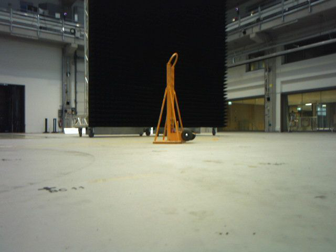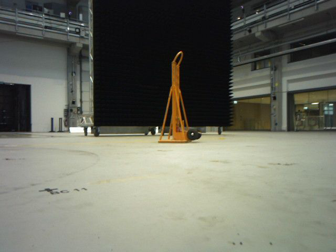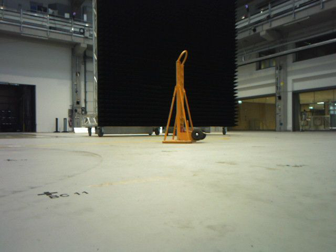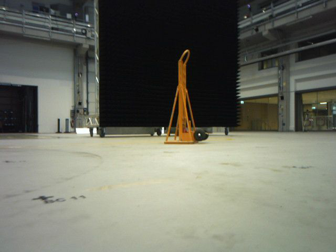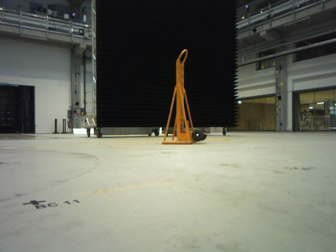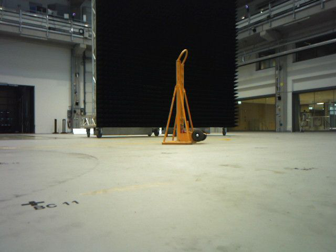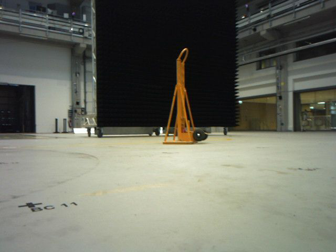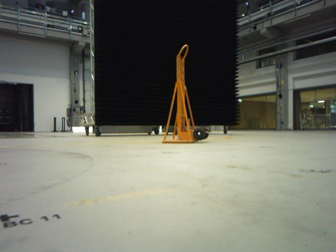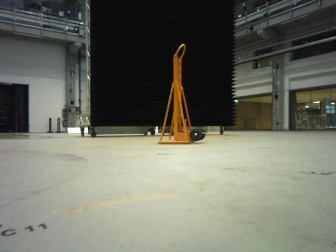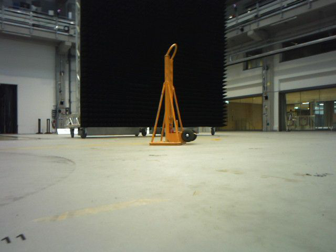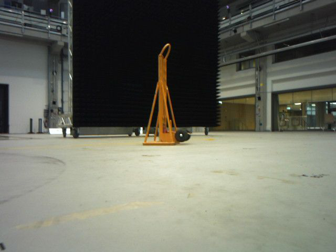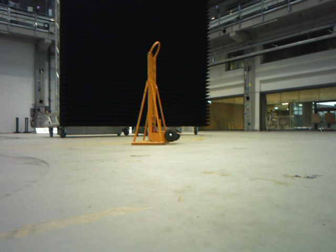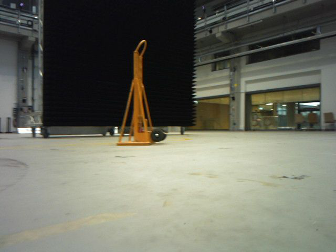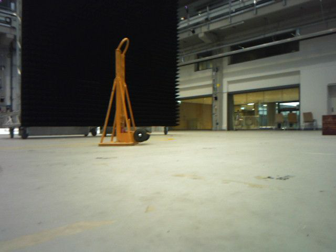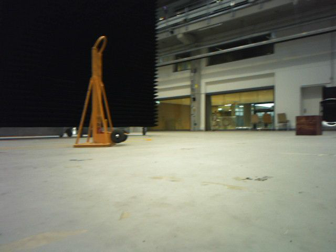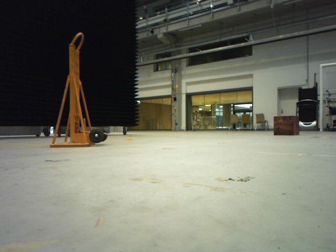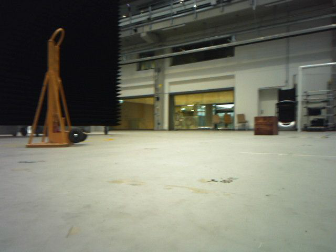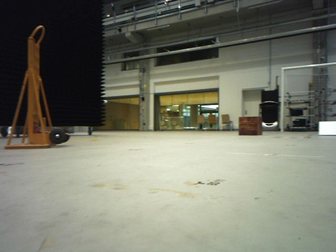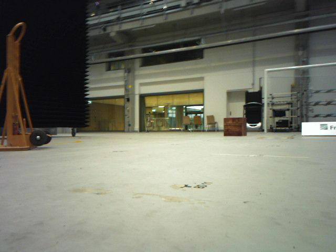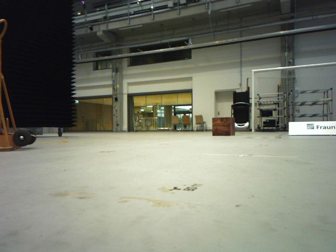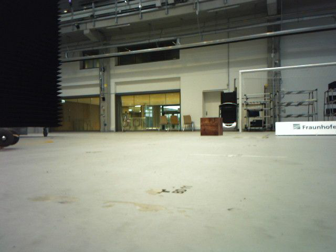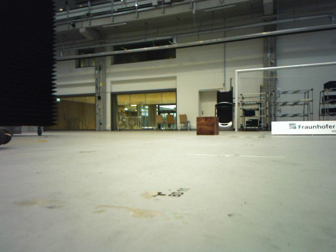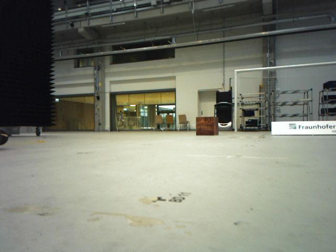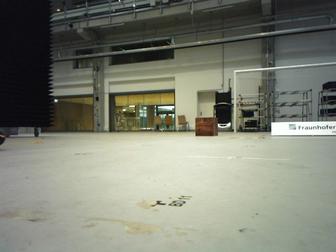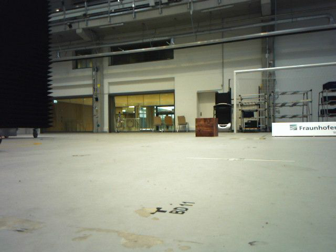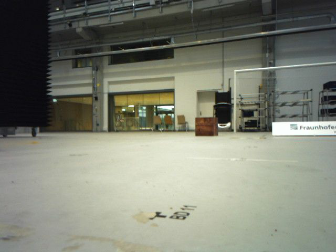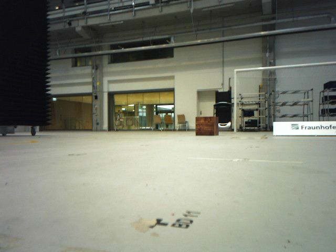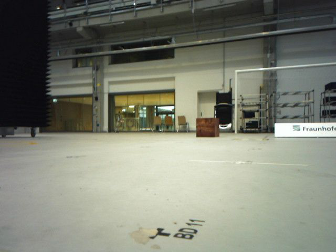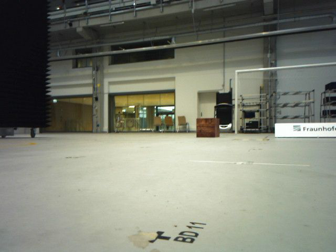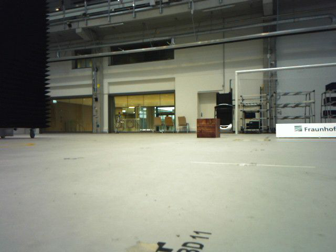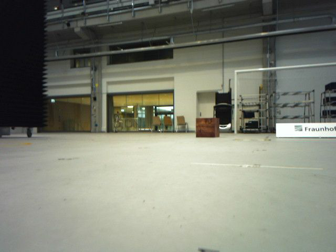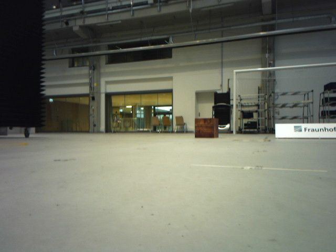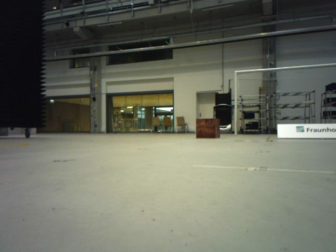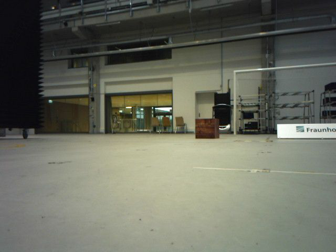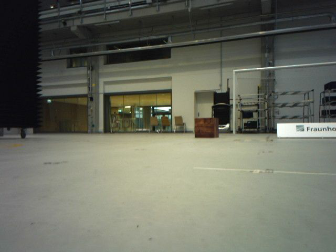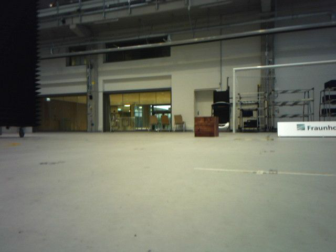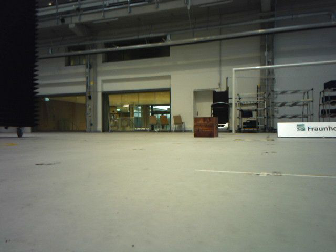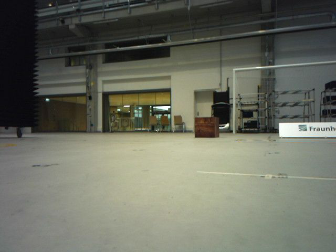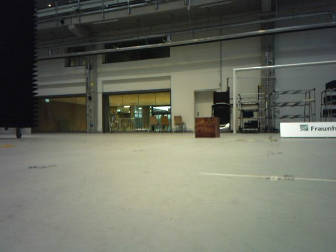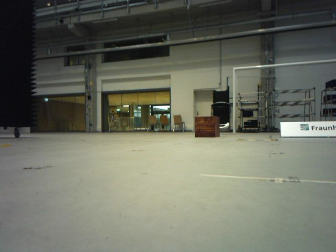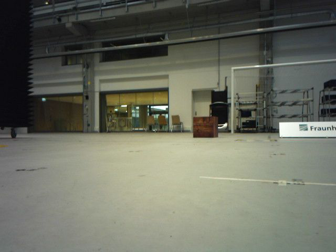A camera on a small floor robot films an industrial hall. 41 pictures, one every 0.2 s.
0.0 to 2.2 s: The camera travels forward, about 0.5 m, so what stands in front looms larger.
2.2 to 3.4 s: The camera swings to its right by about 20 degrees, and the scene slides to the left. It travels forward, about 0.2 m, so what stands in front looms larger.
3.4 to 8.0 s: The scene slides to the left, as the camera pans about 10 degrees to its right. It travels forward, about 0.9 m, so what stands in front looms larger.
The film runs forward here.
